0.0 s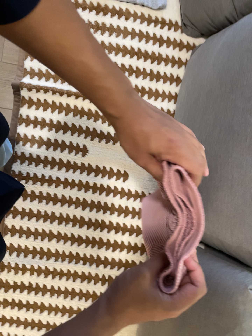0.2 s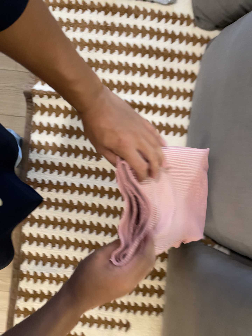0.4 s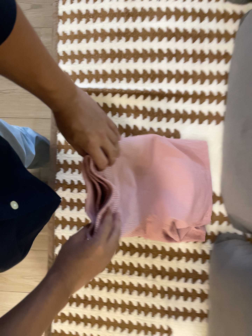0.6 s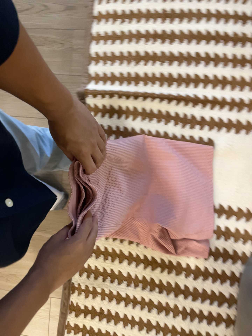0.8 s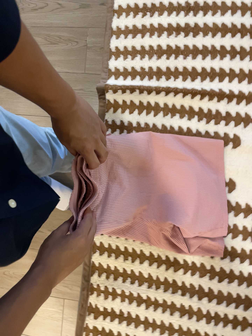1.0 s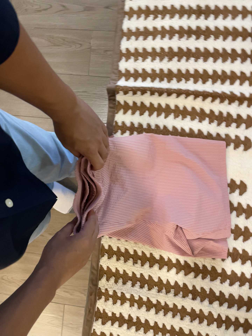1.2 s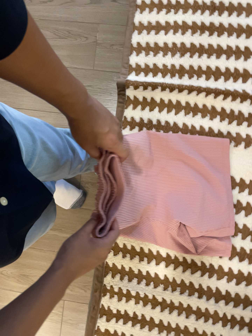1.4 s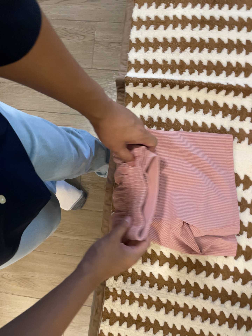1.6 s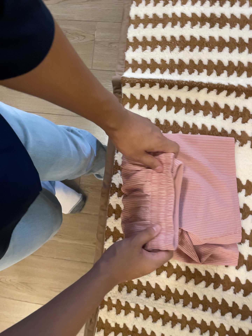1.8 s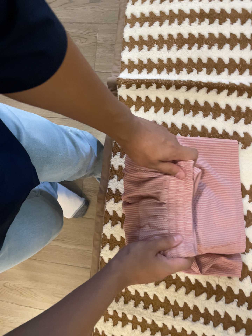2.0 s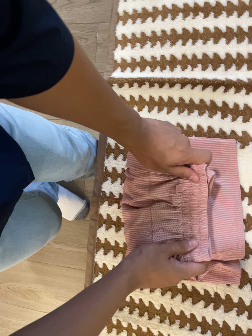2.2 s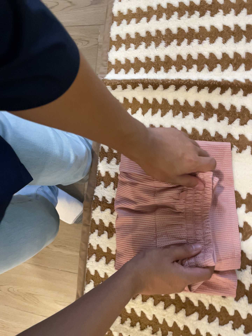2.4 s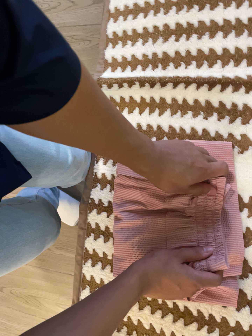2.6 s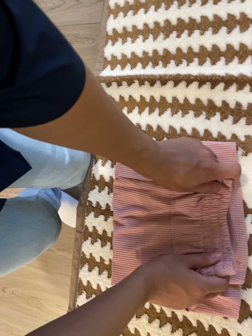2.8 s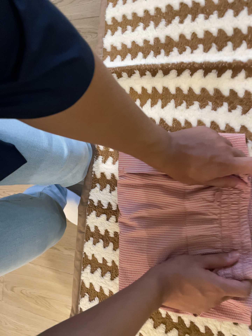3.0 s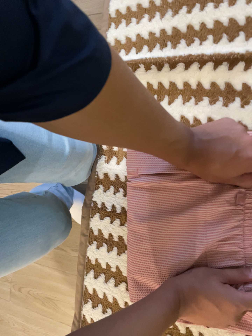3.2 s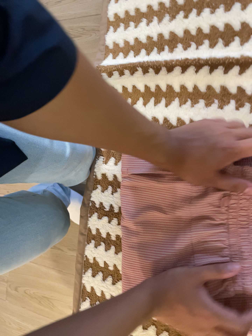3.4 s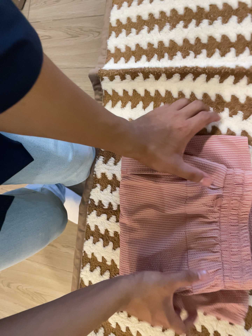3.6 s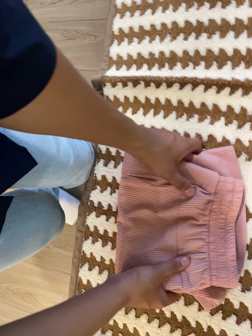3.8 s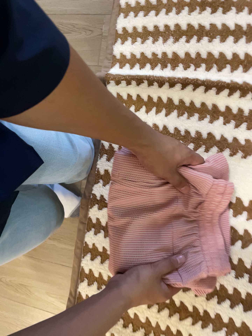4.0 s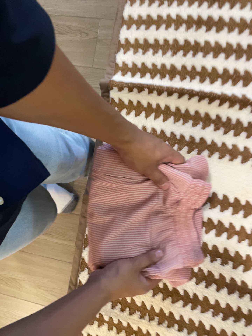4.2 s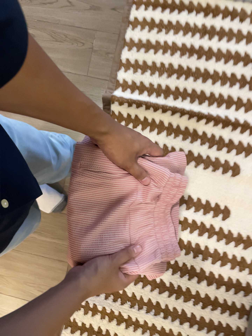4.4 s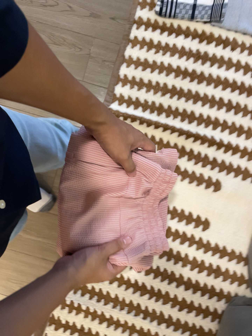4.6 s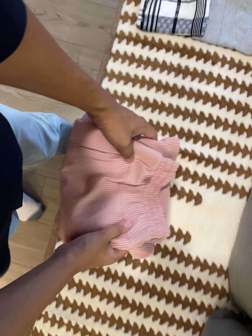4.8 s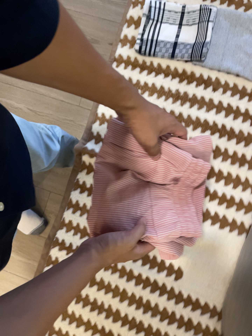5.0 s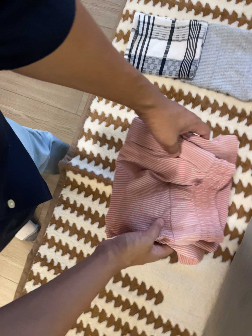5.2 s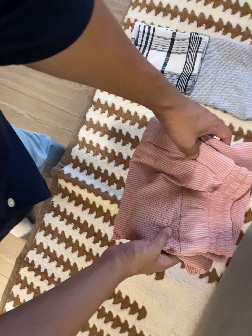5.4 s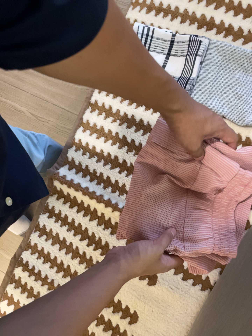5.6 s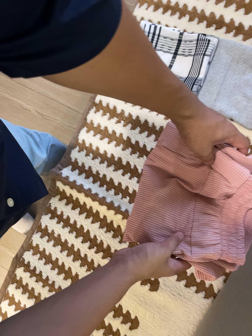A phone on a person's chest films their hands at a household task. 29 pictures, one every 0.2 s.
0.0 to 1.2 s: The camera pans to its left by about 15 degrees. It travels forward and to its left, about 22 cm, so what stands in front looms larger.
1.2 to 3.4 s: The camera pans to its left by about 15 degrees. It travels to its right and forward, about 26 cm.
3.4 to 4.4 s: The camera pans to its right by about 20 degrees. It travels backward and to its left, about 30 cm, so what stands in front gets smaller. It rolls about its line of sight by about 10 degrees, and the scene rotates clockwise.
4.4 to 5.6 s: The camera pans to its left by about 15 degrees. It travels to its right and toward the top of its view, about 38 cm. It rolls about its line of sight by about 10 degrees, and the scene rotates clockwise.
The film runs forward here.
